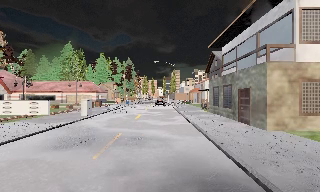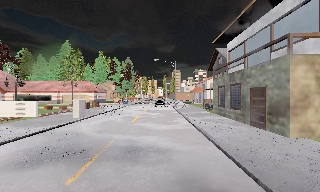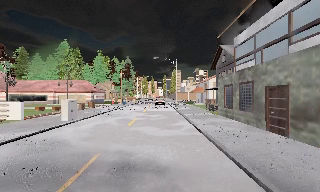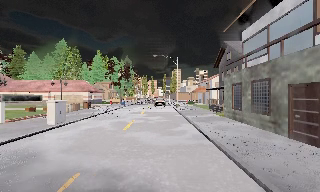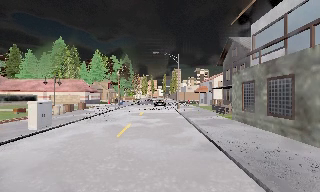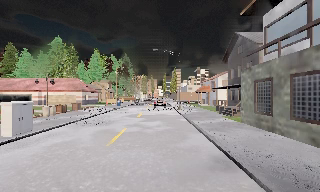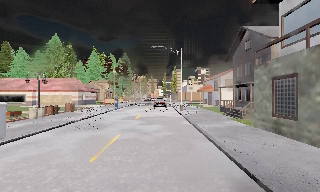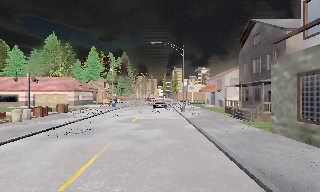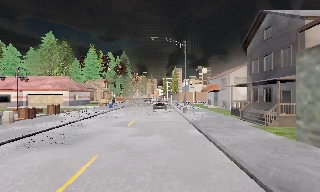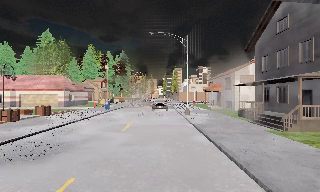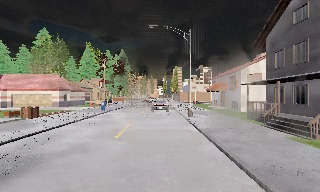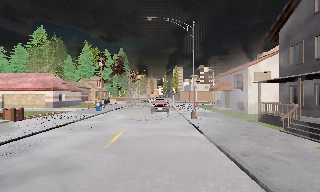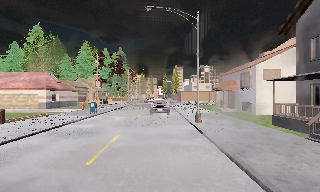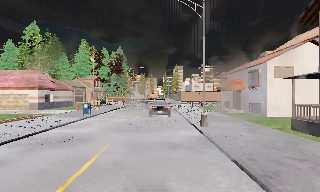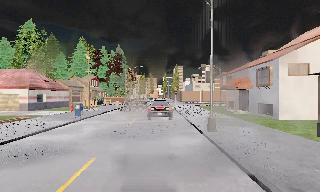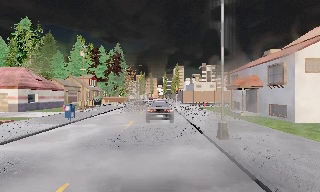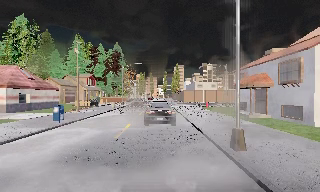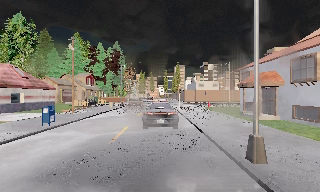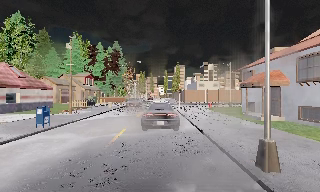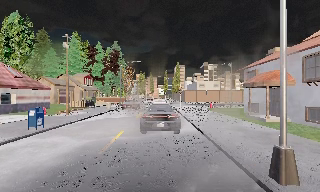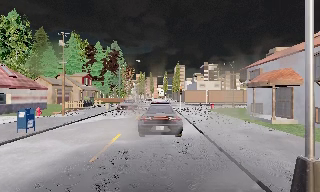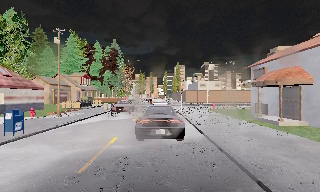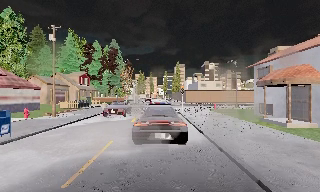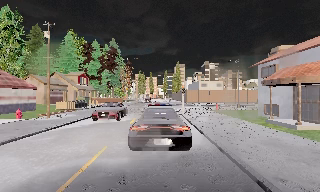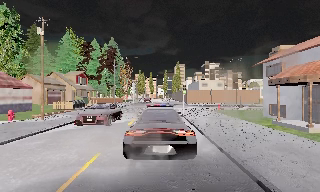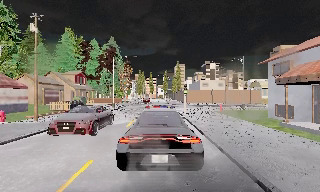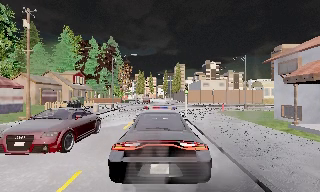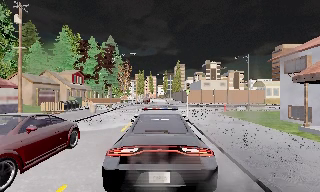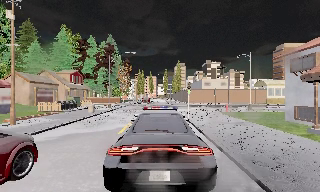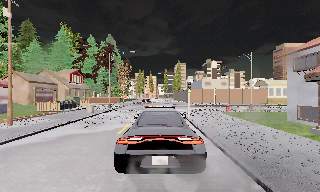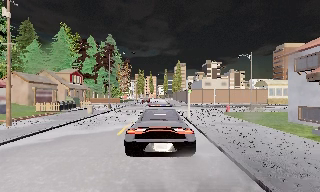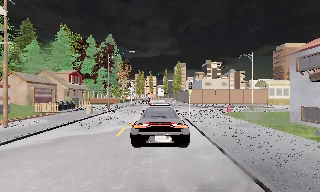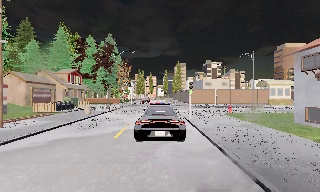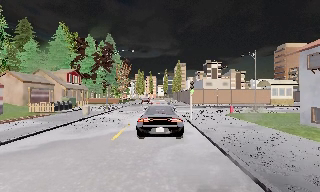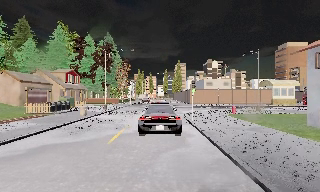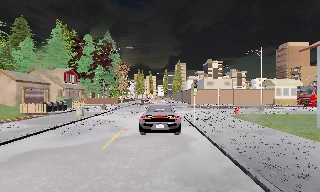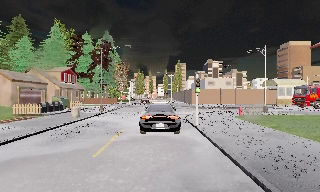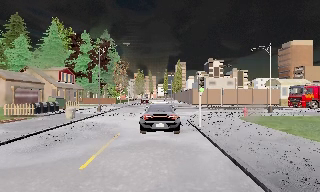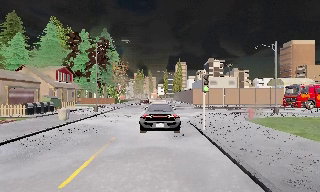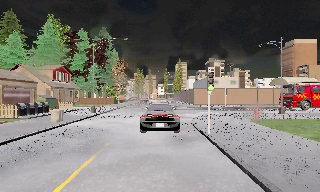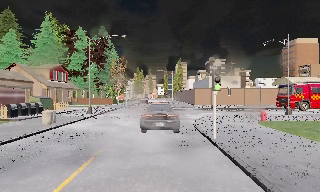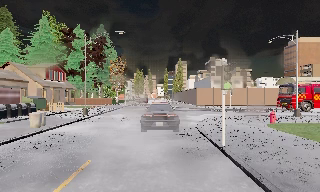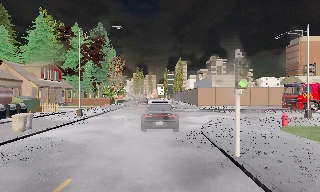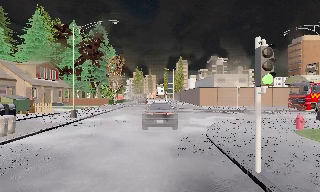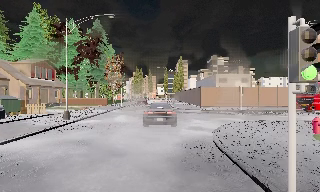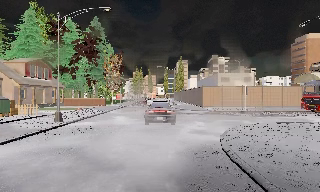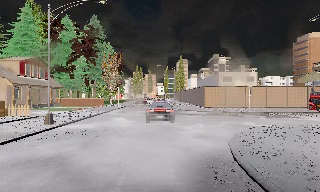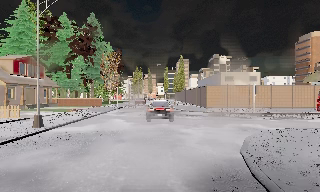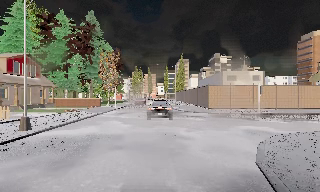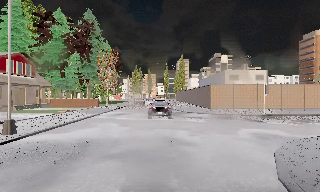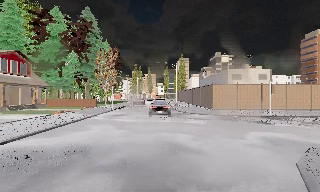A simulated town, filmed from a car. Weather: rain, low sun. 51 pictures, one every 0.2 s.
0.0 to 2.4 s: The camera travels forward, about 17 m, so what stands in front looms larger.
2.4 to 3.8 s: The camera travels forward, about 7 m, so what stands in front looms larger. It loses speed.
3.8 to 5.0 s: The camera travels forward, about 4 m, so what stands in front looms larger.
5.0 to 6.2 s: The camera travels forward, about 2 m, so what stands in front looms larger. It loses speed.
6.2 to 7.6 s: The camera travels forward, about 4 m, so what stands in front looms larger. It gains speed.
7.6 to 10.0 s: The camera travels forward, about 11 m, so what stands in front looms larger.
The film runs forward here.
